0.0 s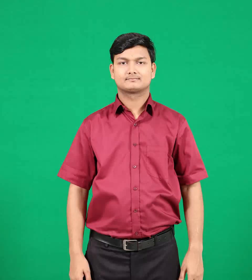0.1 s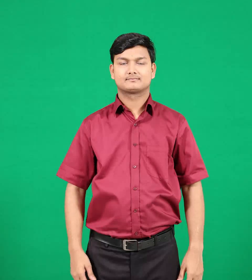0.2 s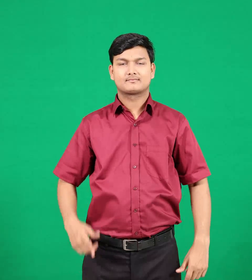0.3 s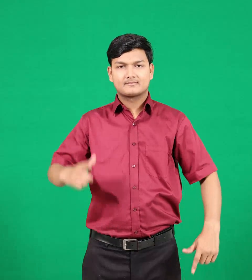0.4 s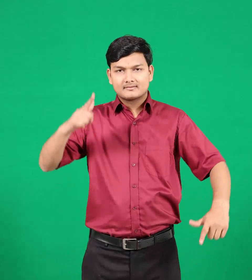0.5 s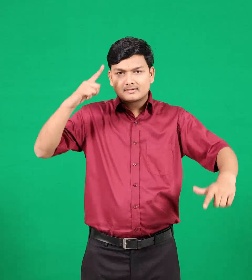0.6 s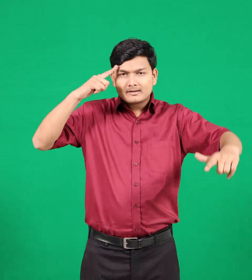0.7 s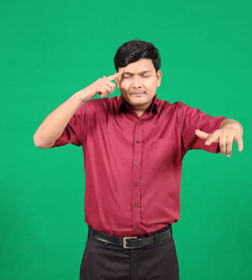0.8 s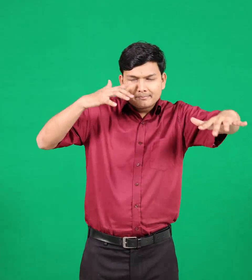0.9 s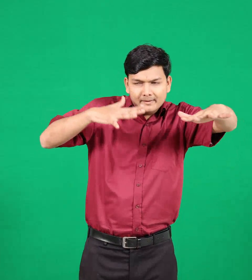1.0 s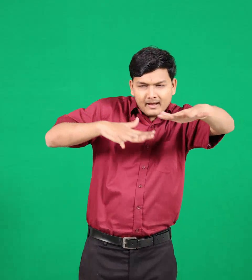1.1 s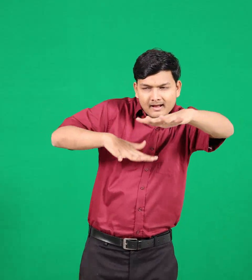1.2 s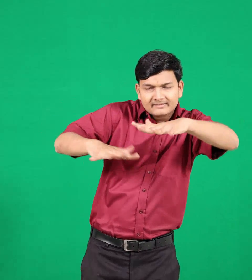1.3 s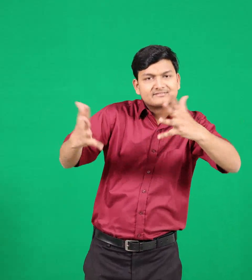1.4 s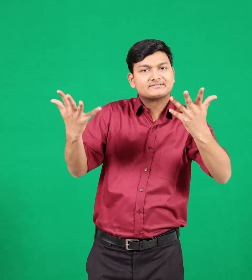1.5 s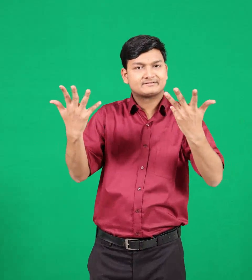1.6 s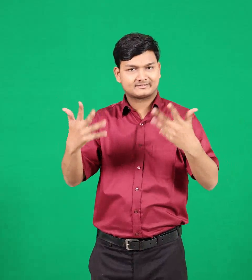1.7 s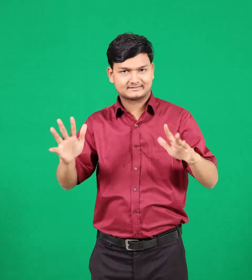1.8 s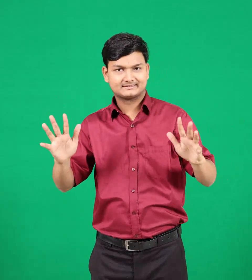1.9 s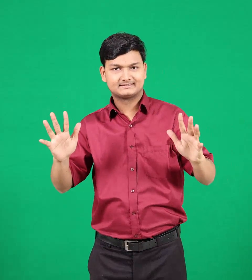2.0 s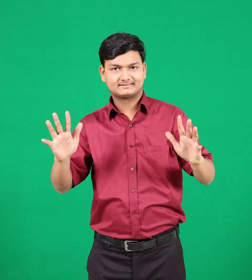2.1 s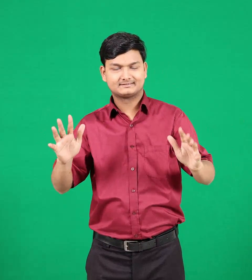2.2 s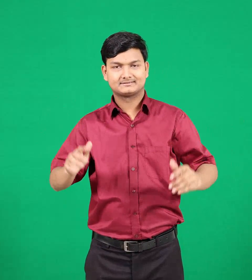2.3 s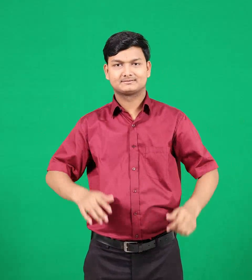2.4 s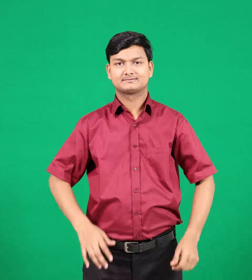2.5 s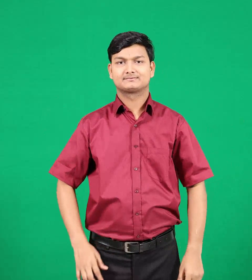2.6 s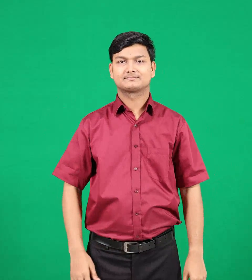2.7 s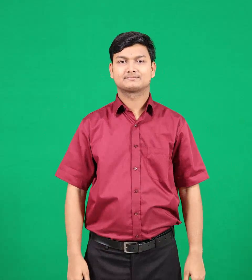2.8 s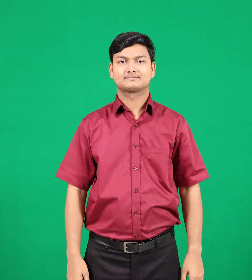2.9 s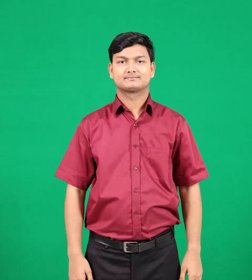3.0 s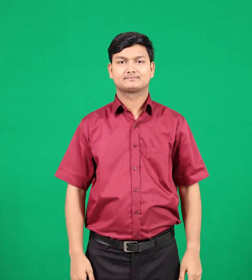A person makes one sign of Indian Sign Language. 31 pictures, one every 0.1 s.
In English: planned
